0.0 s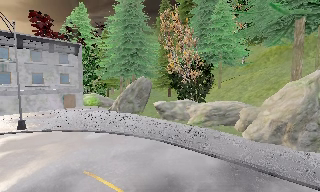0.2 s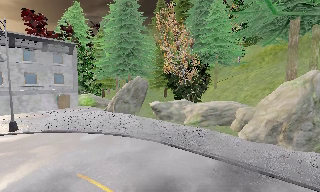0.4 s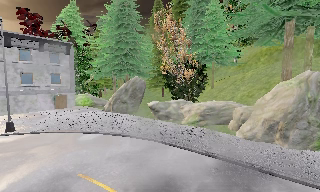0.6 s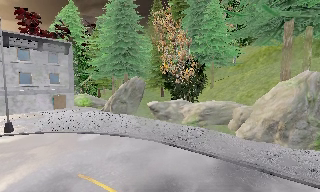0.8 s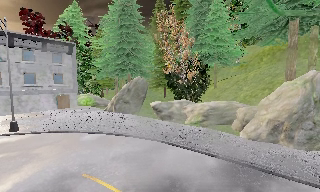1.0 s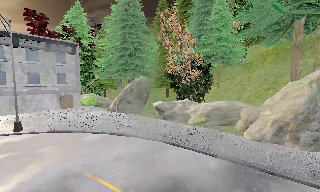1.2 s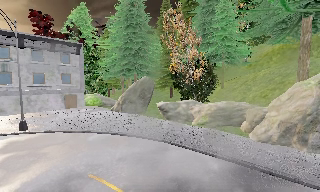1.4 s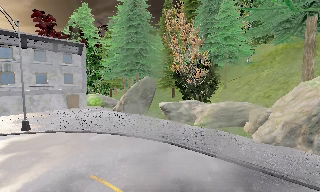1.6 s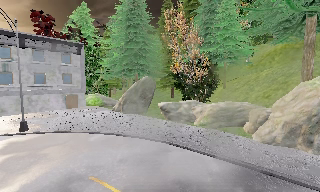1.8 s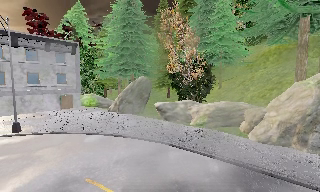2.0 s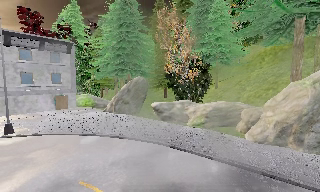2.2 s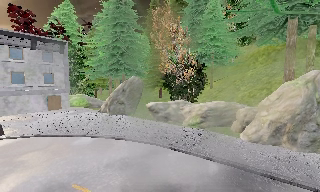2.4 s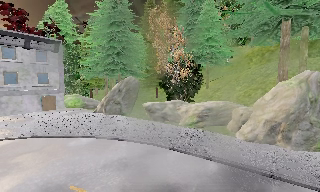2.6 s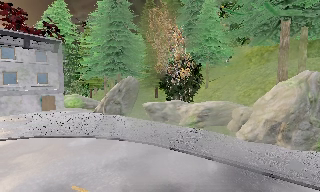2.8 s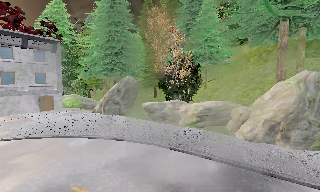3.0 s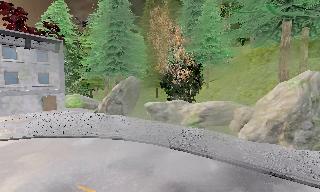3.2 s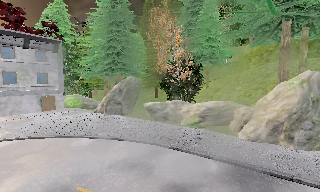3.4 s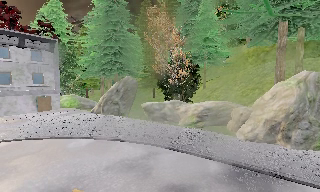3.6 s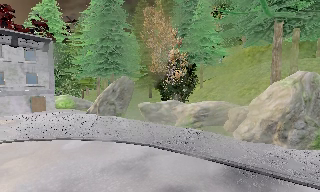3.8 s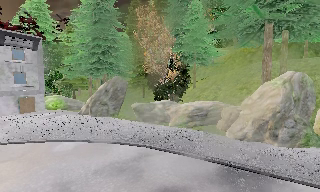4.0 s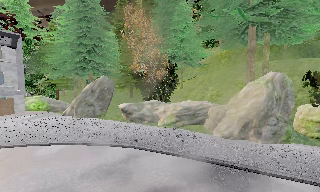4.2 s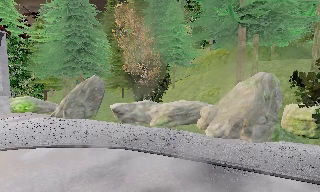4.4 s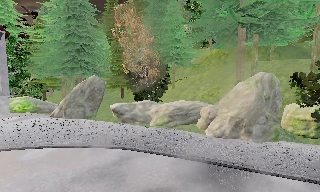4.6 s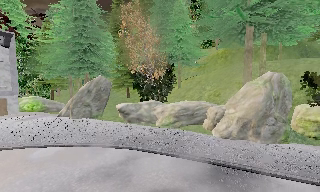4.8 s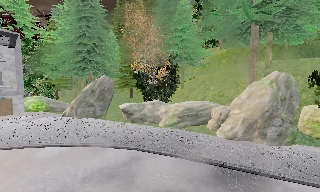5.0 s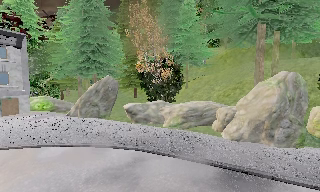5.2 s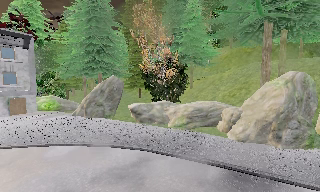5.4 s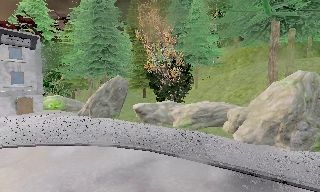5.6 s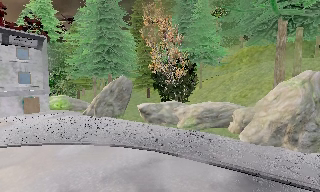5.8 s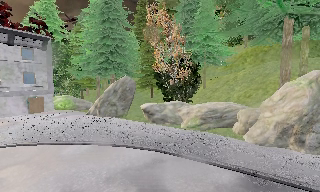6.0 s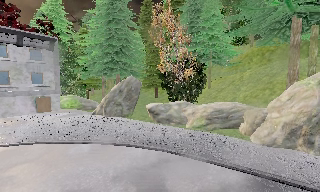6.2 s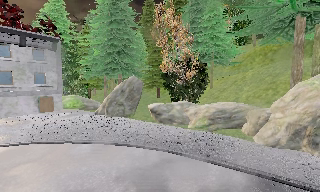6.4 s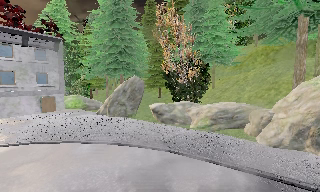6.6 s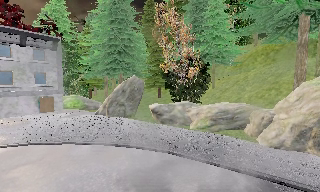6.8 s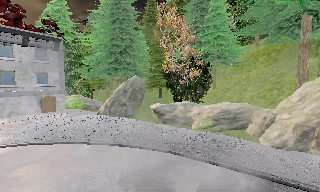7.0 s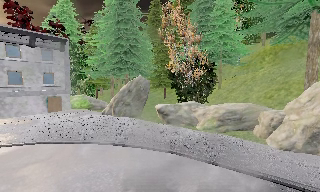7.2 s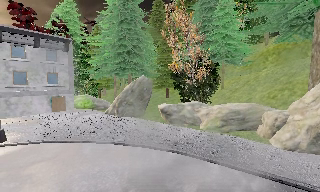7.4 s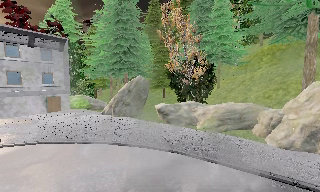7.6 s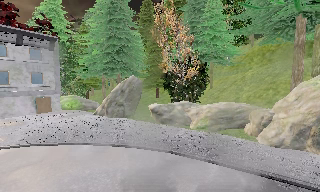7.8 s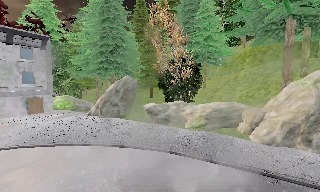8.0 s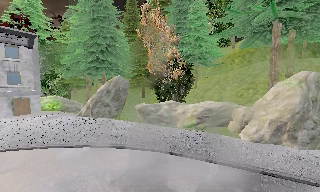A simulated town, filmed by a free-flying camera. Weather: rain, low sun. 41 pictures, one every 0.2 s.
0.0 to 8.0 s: The camera pans to its right, which is clockwise from overhead, by about 15 degrees. It travels to its left and forward, about 2.5 m.
The film runs backward here.
